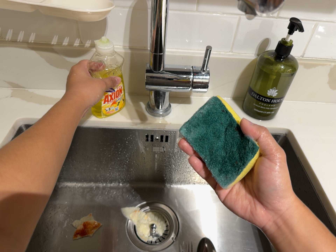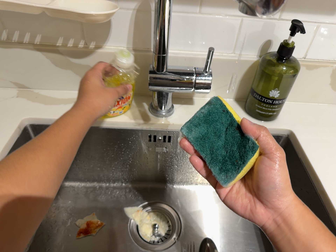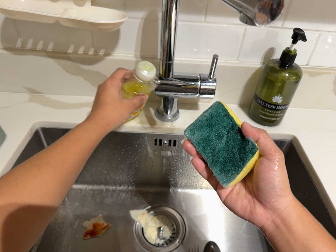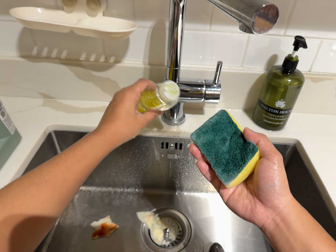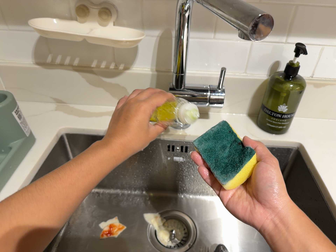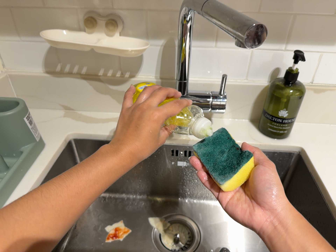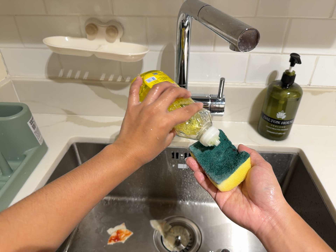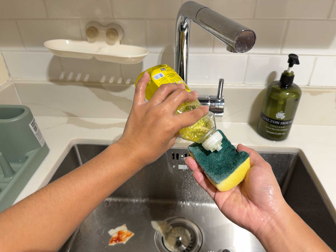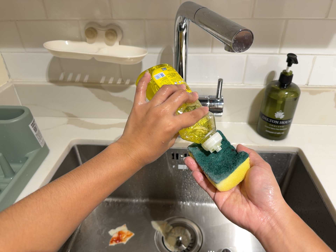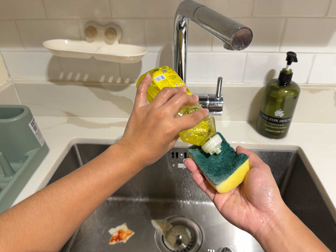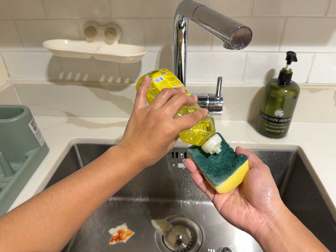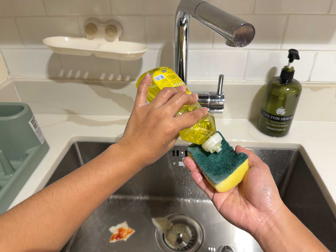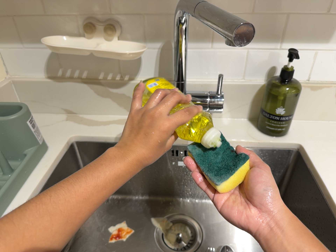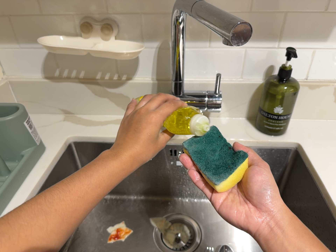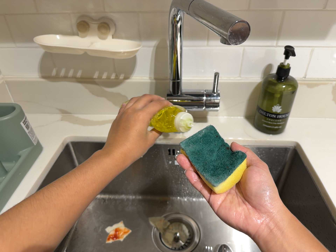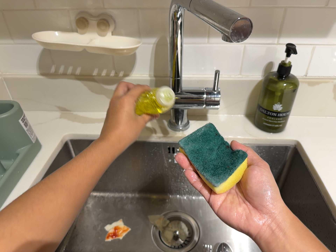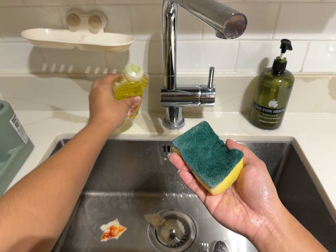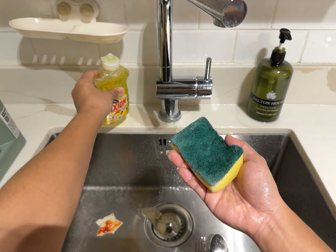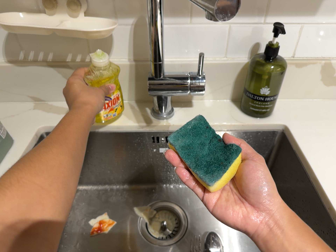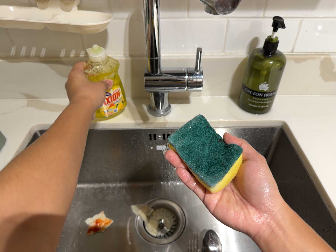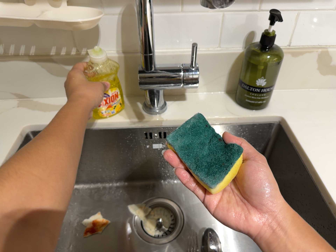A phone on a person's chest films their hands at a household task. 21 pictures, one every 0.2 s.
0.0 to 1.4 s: The camera travels backward, about 10 cm, so what stands in front gets smaller. Its aim tips toward the top of its view by about 10 degrees, and the scene shifts downward.
1.4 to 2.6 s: The camera keeps its place and its aim.
2.6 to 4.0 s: The camera travels forward, about 7 cm, so what stands in front looms larger.
The film runs forward here.
